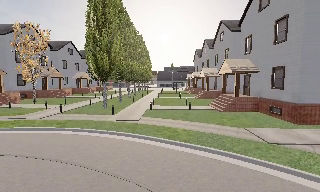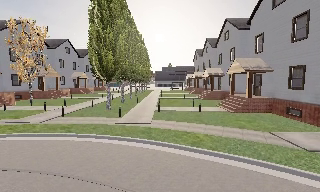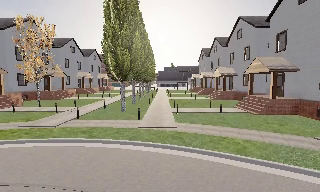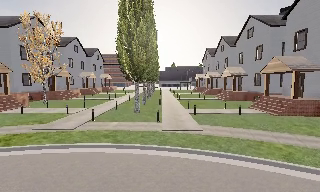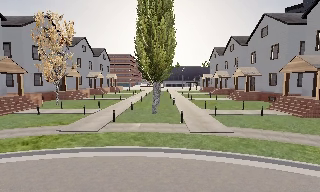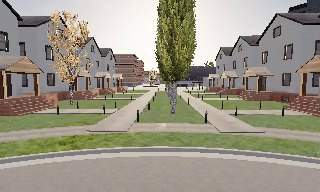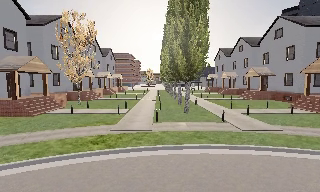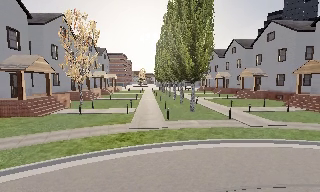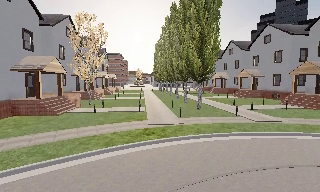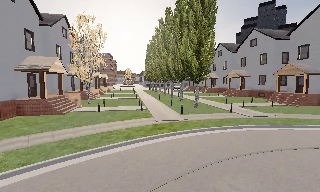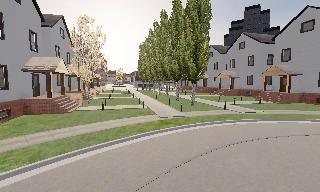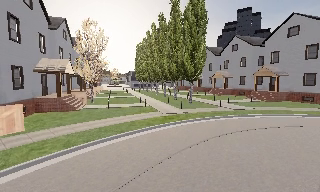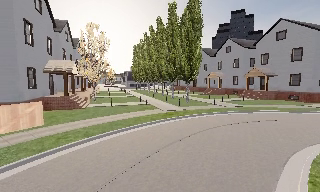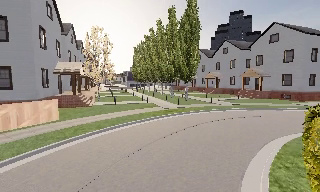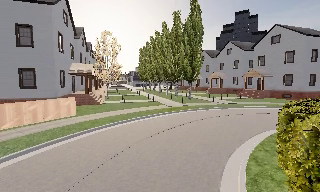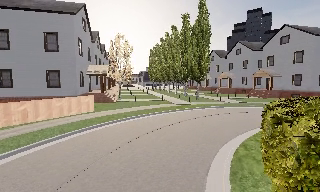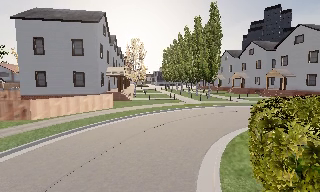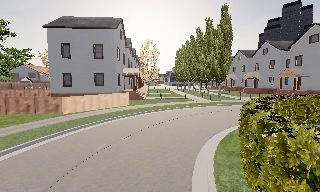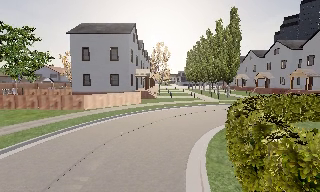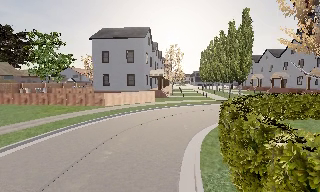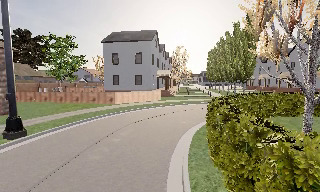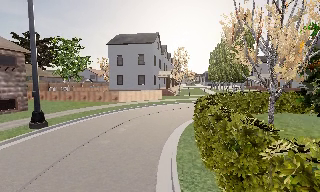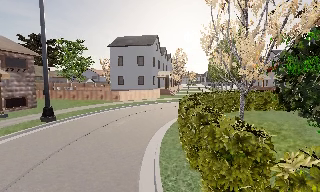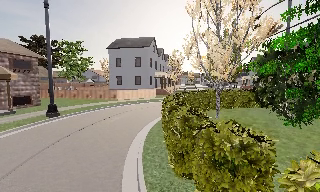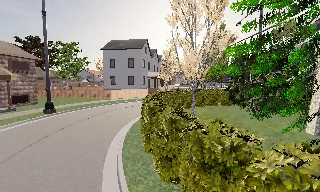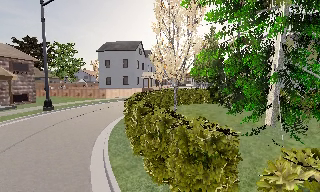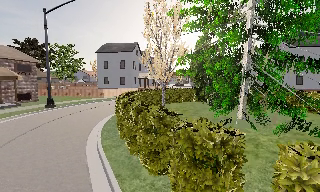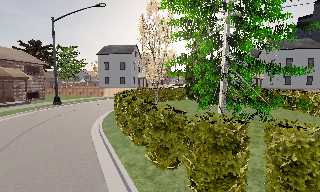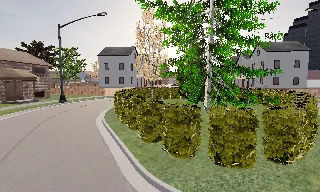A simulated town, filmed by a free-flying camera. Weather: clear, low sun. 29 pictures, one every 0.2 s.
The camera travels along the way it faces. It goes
backward.
0.0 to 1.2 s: The camera travels to its left, about 10 m, so close, fixed things drift to the right.
1.2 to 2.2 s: The camera pans to its right, which is clockwise from overhead, by about 15 degrees. It travels to its left and backward, about 8 m.
2.2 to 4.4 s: The camera swings to its left by about 25 degrees, and the scene slides to the right. It travels backward, about 17 m, so what stands in front gets smaller.
4.4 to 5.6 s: The camera travels backward and to its right, about 12 m, so what stands in front gets smaller.
The film runs forward here.
